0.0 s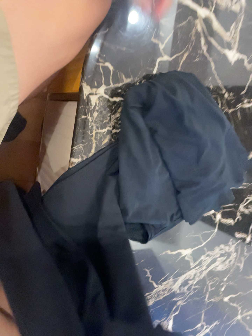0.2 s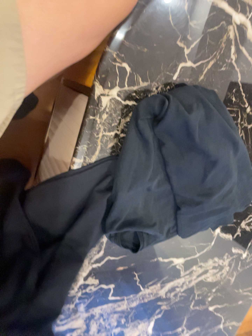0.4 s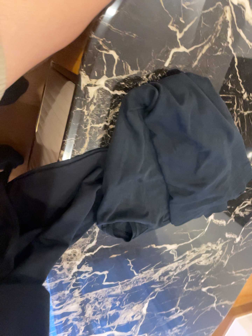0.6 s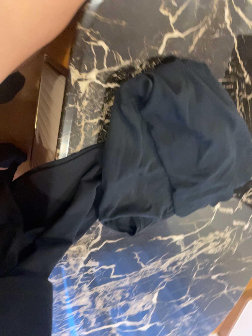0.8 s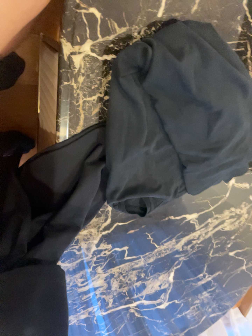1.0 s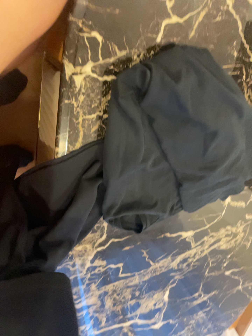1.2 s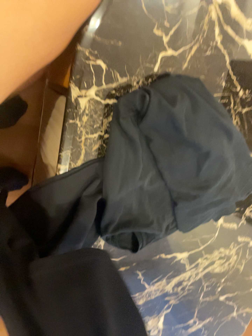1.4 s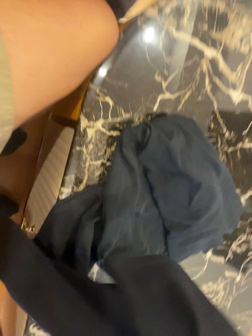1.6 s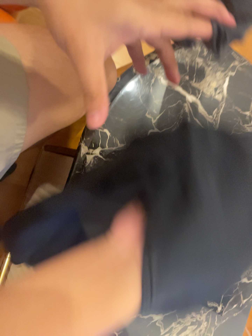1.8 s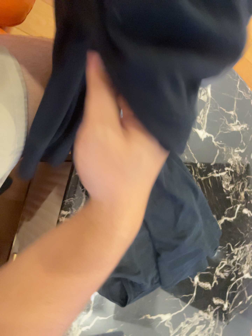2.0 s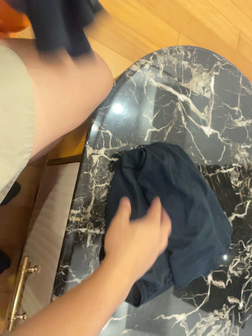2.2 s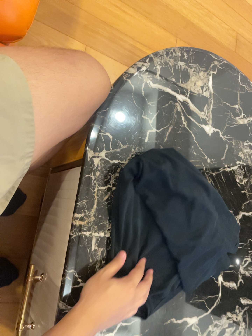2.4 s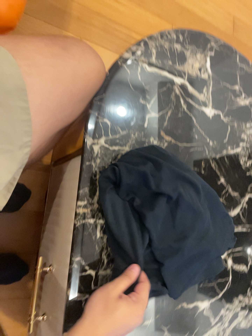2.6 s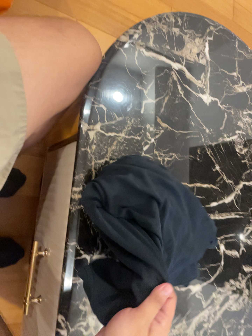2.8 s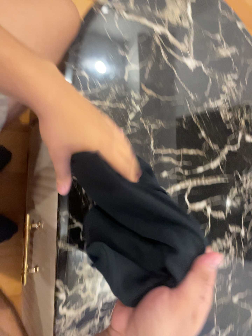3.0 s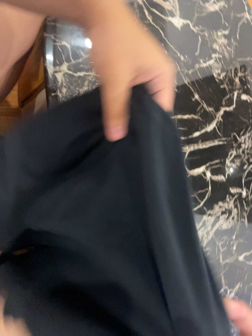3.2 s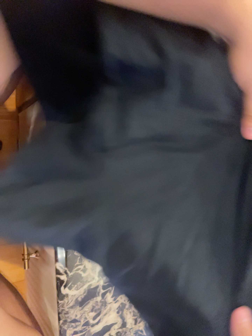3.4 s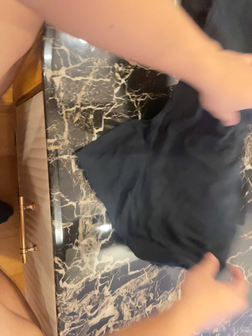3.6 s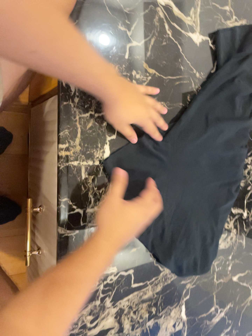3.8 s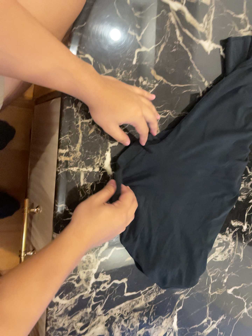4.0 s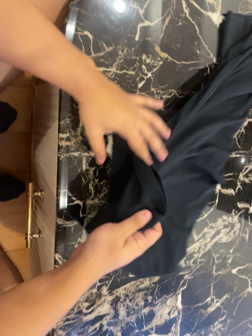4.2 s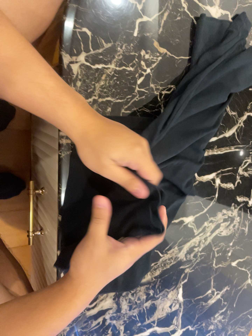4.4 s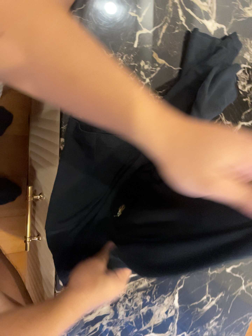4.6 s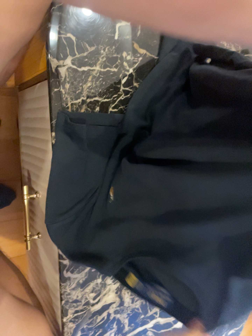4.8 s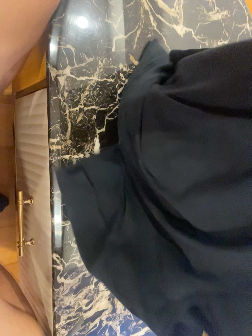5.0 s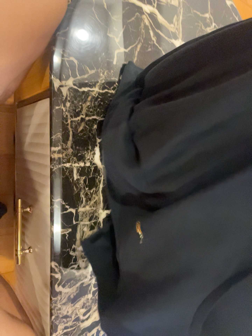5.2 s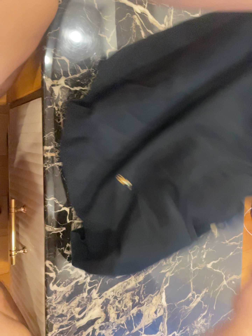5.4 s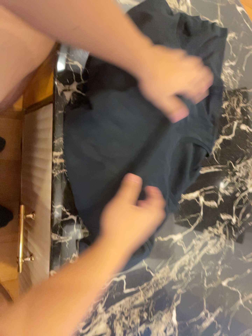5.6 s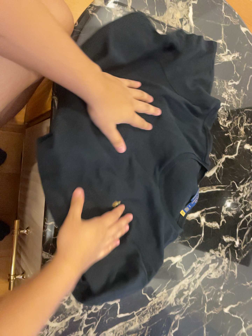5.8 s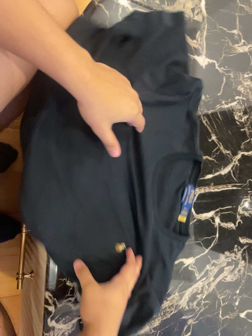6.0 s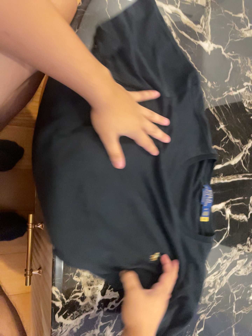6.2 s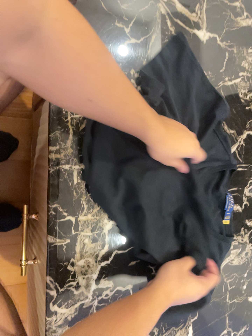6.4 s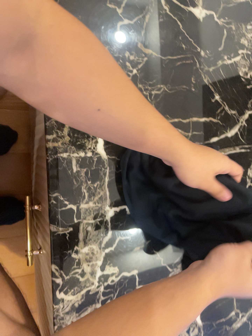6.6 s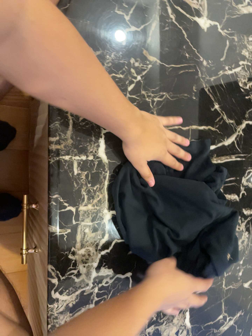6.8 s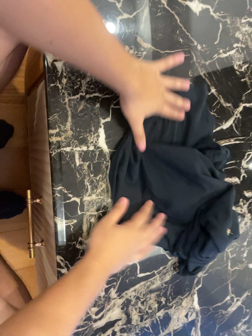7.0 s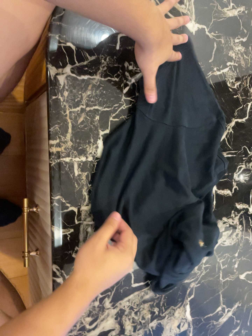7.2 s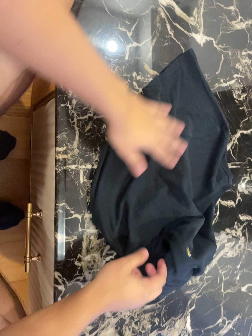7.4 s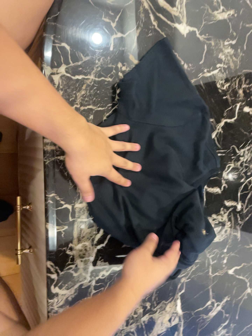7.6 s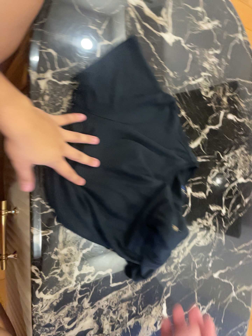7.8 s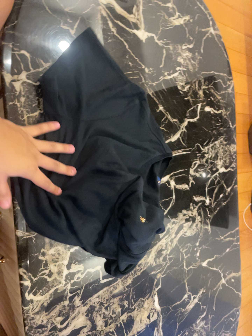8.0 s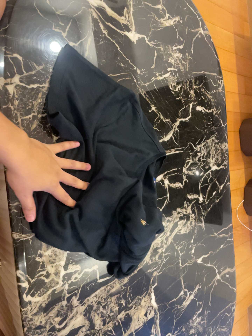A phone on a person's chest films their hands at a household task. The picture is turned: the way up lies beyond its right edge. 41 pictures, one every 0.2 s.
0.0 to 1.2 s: The camera travels toward the top of its view, about 8 cm.
1.2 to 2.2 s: The camera travels toward the bottom of its view, backward and to its left, about 16 cm. Its aim tips toward the top of its view by about 25 degrees.
2.2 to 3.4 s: The camera's aim tips toward the bottom of its view by about 15 degrees, and the scene shifts upward. It rolls about its line of sight by about 10 degrees, and the scene rotates counterclockwise.
3.4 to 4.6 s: The camera shifts only a little, or ends up much as it began.
4.6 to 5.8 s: The camera's aim tips toward the top of its view by about 10 degrees, and the scene shifts downward.
5.8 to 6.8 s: The camera shifts only a little, or ends up much as it began.
6.8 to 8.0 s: The scene slides to the left, as the camera pans about 10 degrees to its right.
The film runs forward here.
